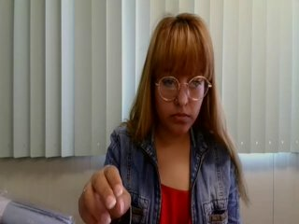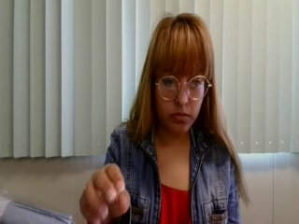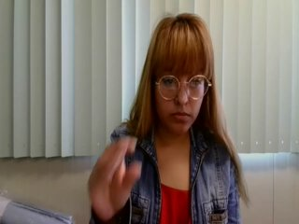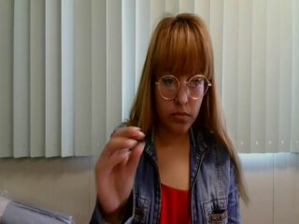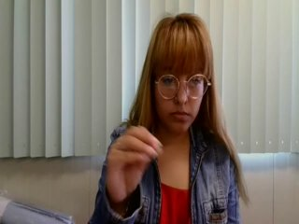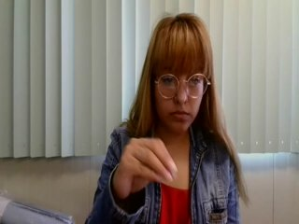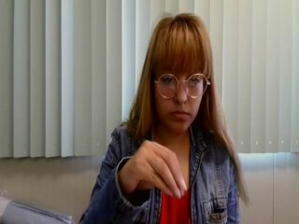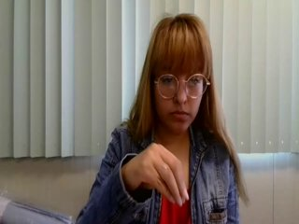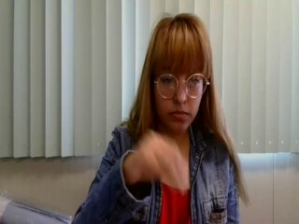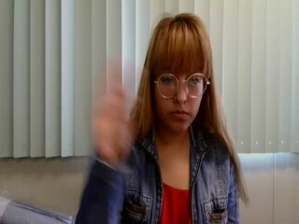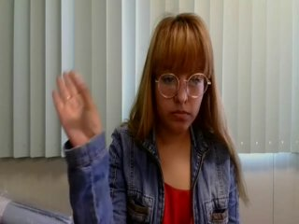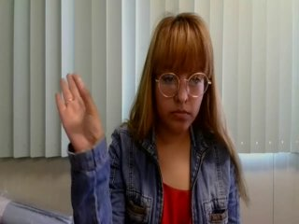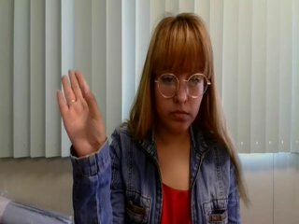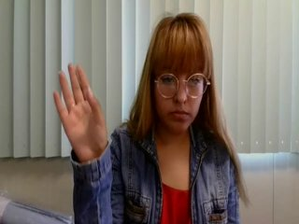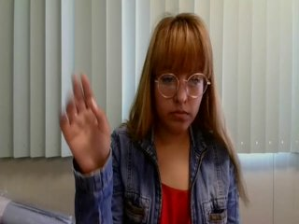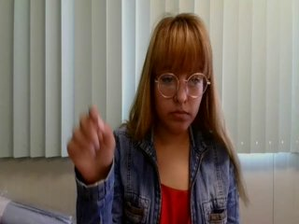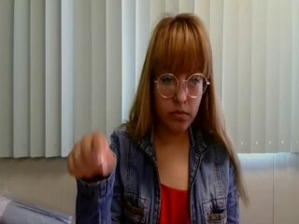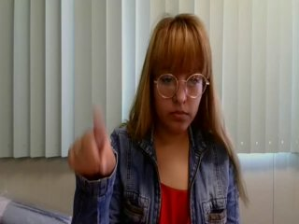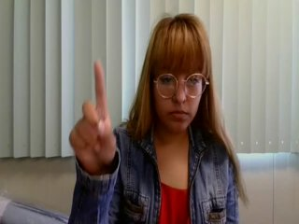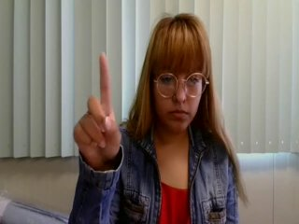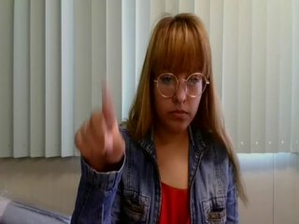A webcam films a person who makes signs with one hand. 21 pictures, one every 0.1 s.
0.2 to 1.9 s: On the screen the hand sweeps to the left. The name of the sign: Throw right.
